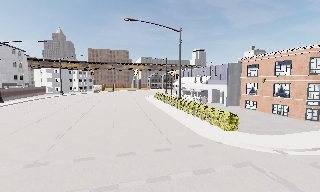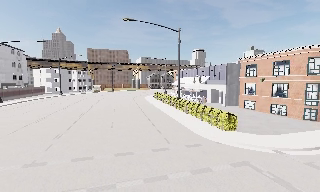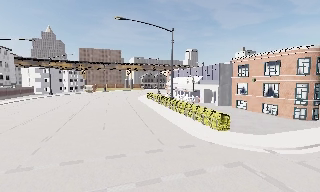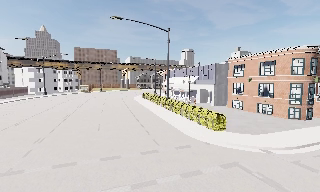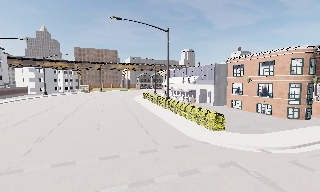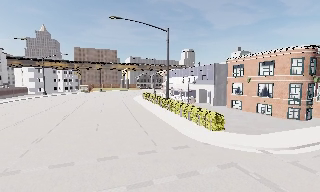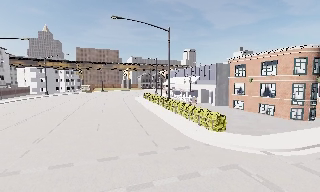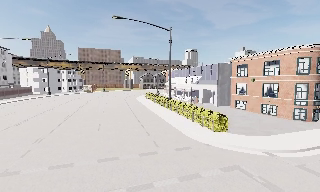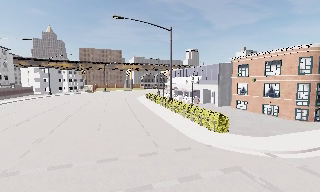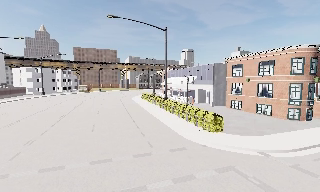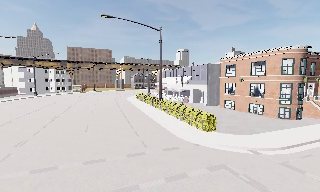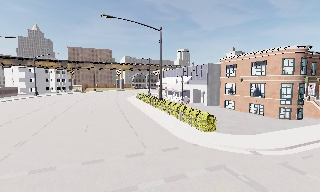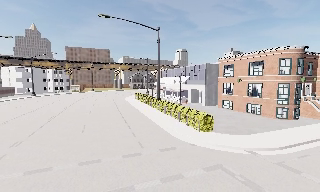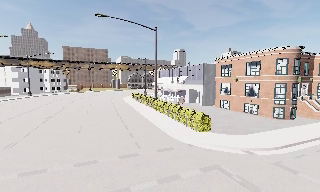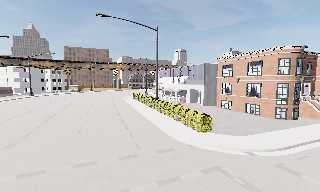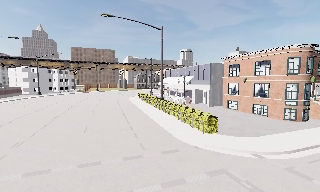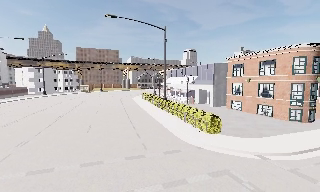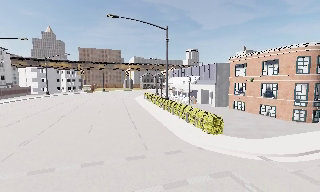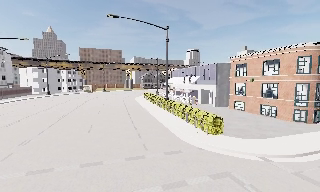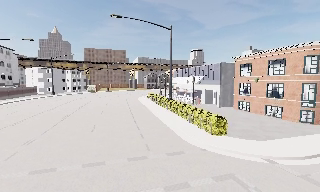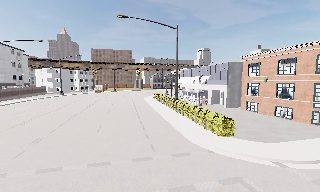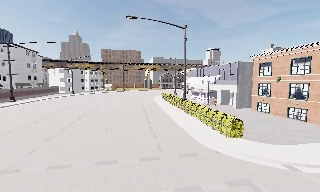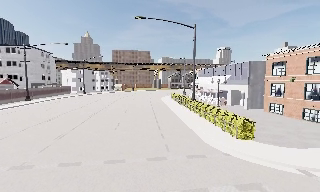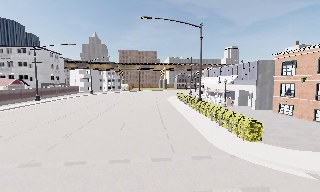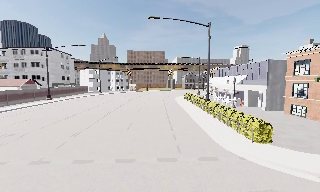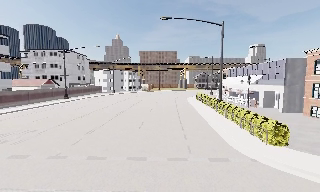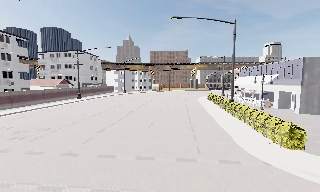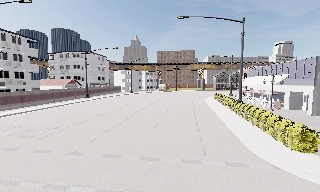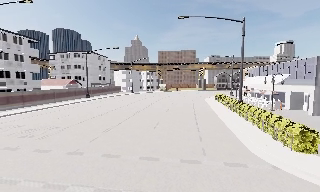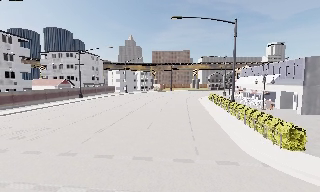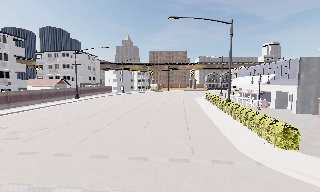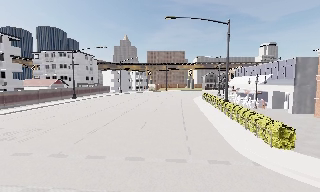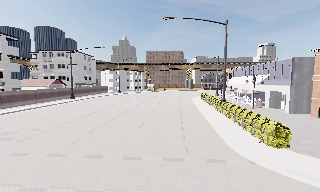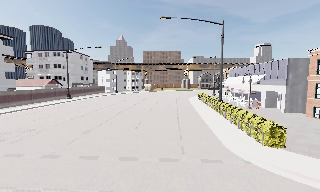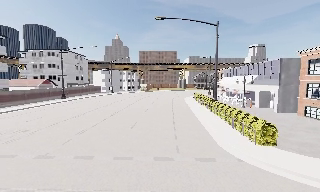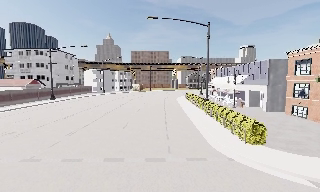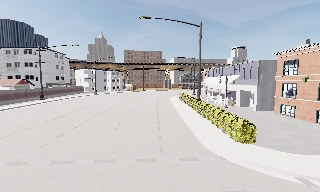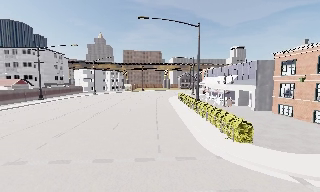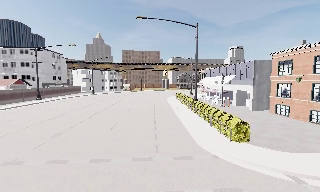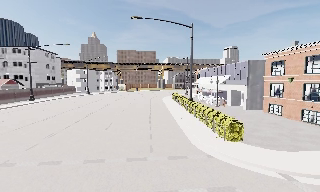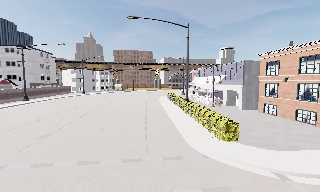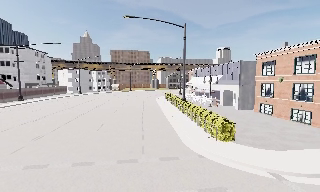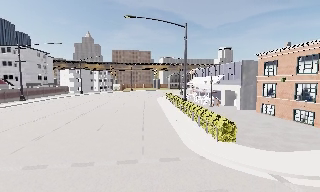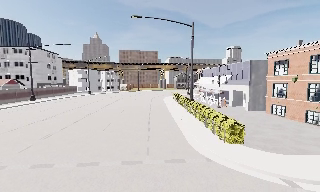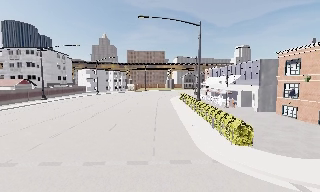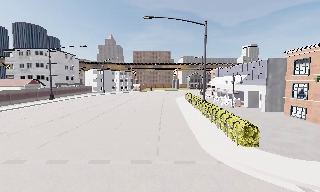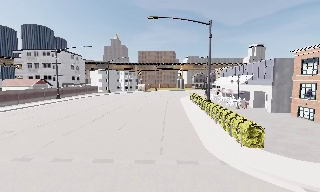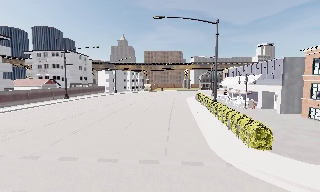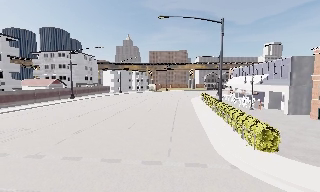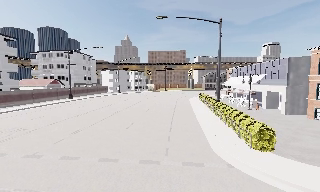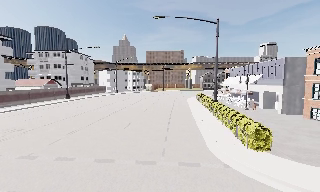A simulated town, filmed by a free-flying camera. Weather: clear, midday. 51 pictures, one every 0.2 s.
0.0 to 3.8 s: The camera travels to its right and forward, about 1.5 m, so close, fixed things drift to the left.
3.8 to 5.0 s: The scene slides to the right, as the camera pans about 20 degrees to its left.
5.0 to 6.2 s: The camera shifts only a little, or ends up much as it began.
6.2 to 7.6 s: The camera travels to its right, about 0.5 m, so close, fixed things drift to the left.
7.6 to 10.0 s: The camera travels to its right, about 1 m.
The film runs backward here.
